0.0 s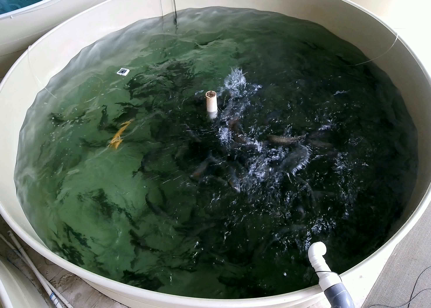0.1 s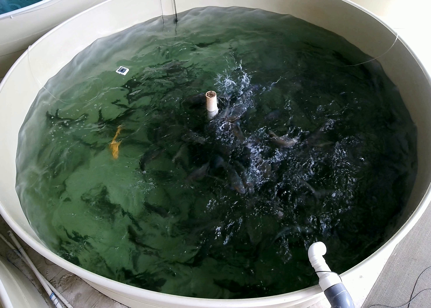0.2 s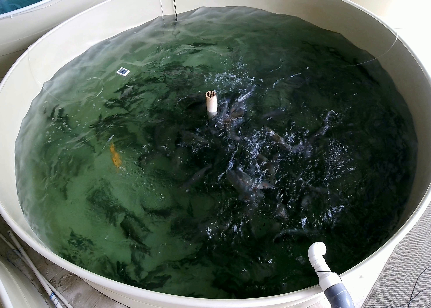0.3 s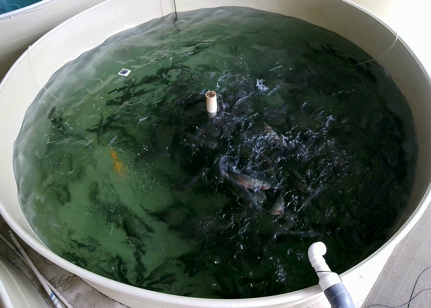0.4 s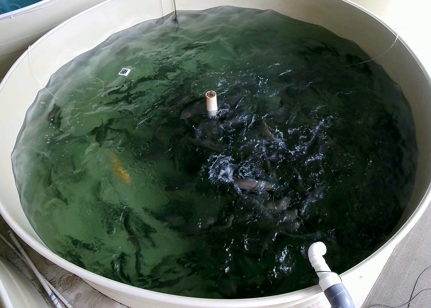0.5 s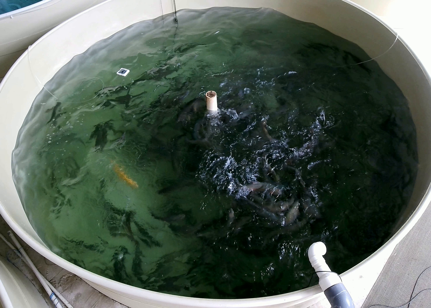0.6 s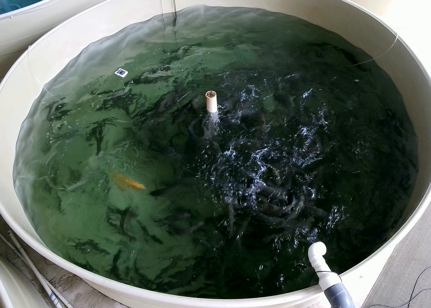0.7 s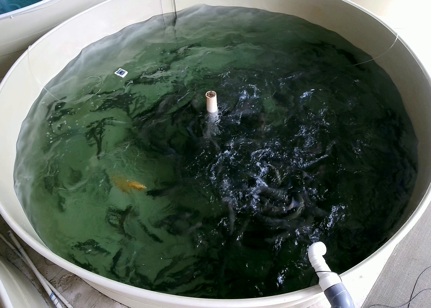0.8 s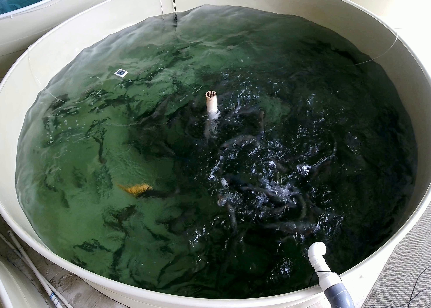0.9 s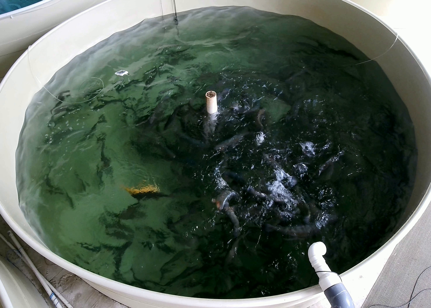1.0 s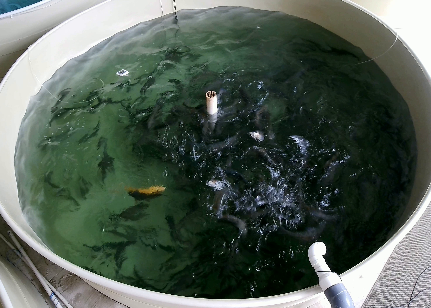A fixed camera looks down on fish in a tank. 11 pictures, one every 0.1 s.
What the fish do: Strong feeding.
